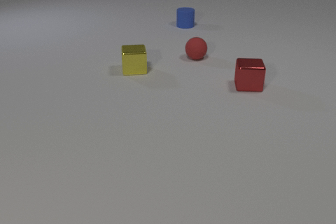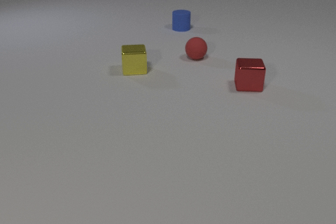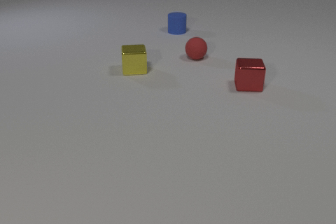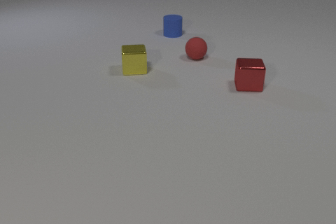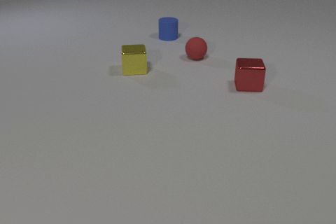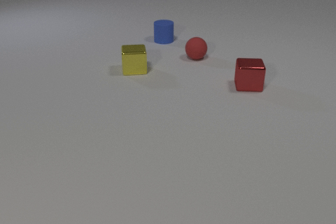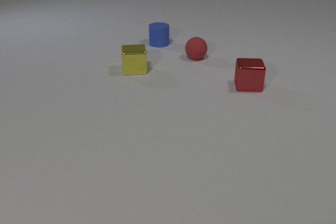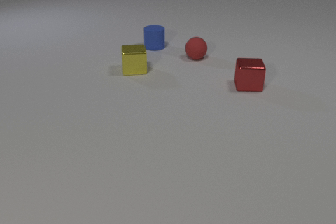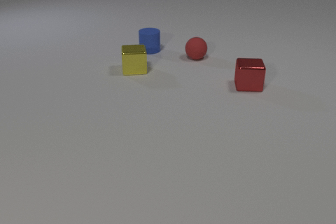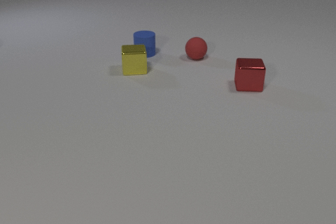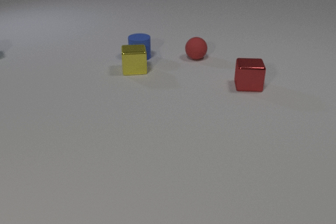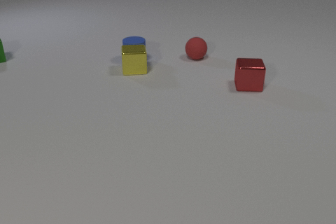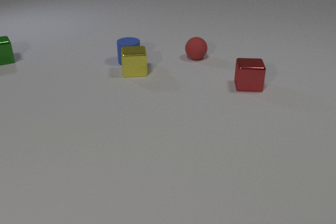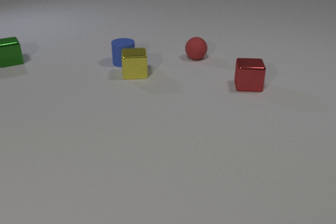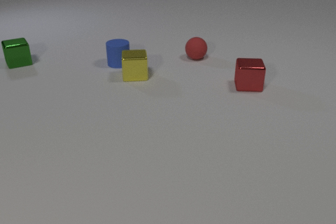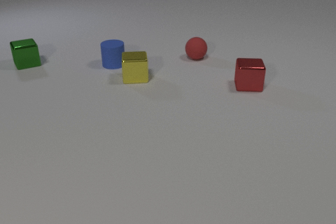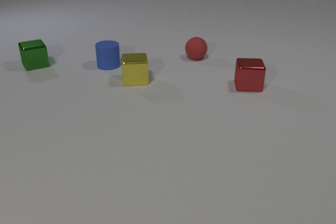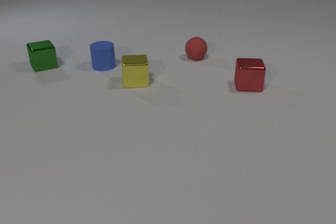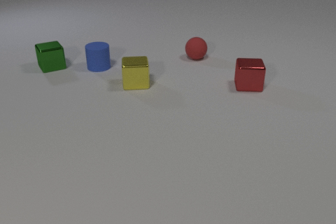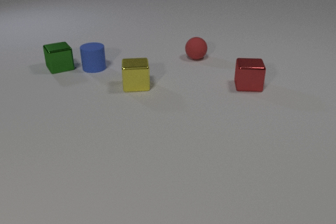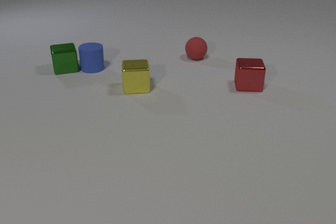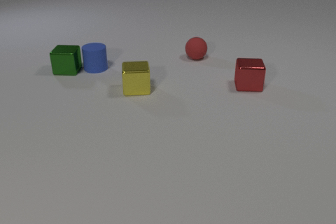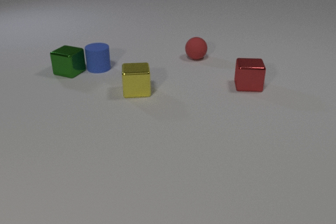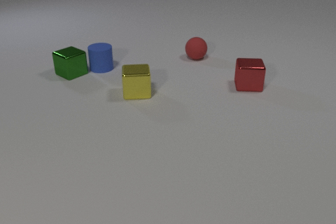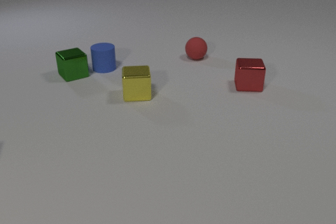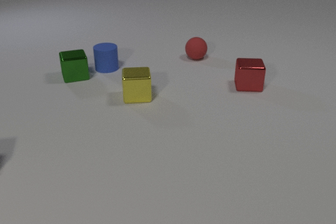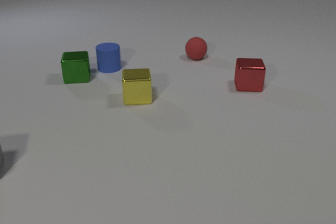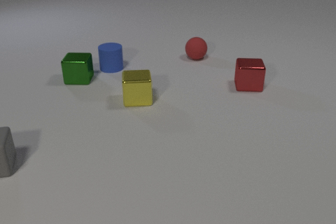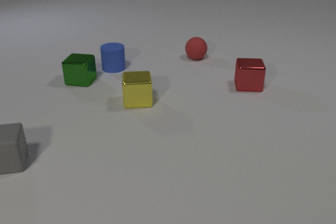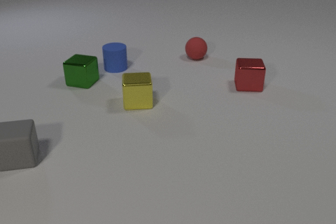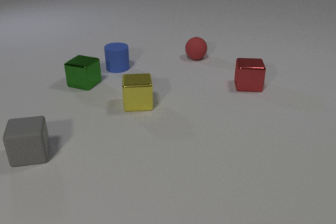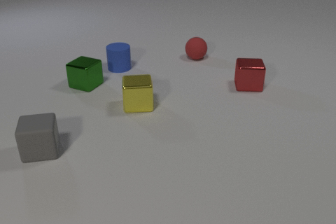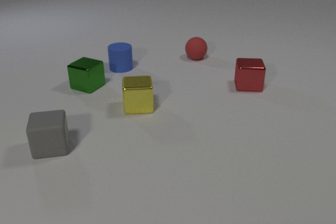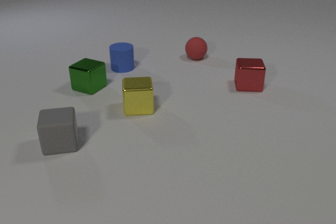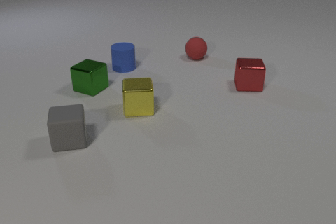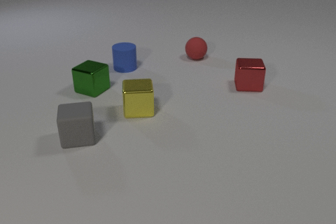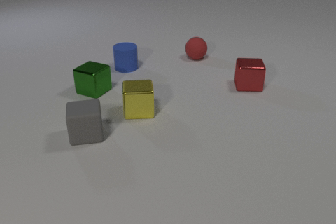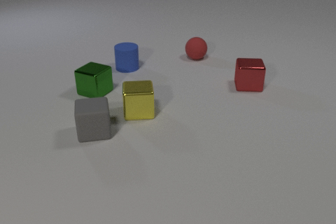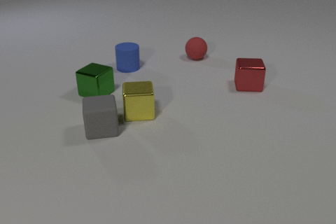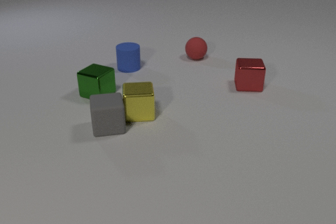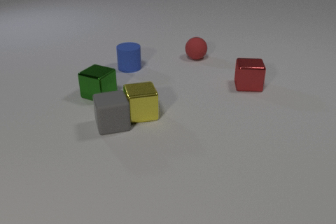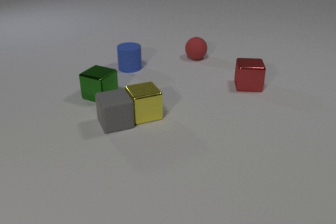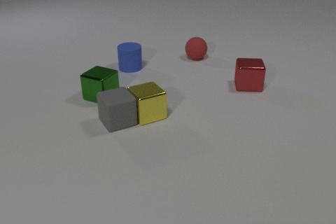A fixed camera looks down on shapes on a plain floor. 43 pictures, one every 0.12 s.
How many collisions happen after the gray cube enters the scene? 1.
What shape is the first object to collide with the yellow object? cylinder.
What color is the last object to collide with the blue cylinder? green.
0.00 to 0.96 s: The blue rubber cylinder slides toward the camera and to the left.
0.96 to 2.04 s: The blue rubber cylinder slides to the left and toward the camera. The yellow metal cube slides toward the camera. The green metal cube comes in at the left edge, slides to the right and toward the camera. The blue rubber cylinder and the yellow metal cube collide.
2.04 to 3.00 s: The blue rubber cylinder slides toward the camera. The yellow metal cube slides toward the camera. The green metal cube slides toward the camera and to the right, spins so that its near face slides to the left, clockwise seen from above. The blue rubber cylinder and the green metal cube collide.
3.00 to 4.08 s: The blue rubber cylinder slides to the right. The yellow metal cube slides toward the camera. The green metal cube slides toward the camera and to the right, spins so that its near face slides to the left, clockwise seen from above. The gray rubber cube comes in at the left edge, slides to the right.
4.08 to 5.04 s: The blue rubber cylinder slides to the right. The yellow metal cube slides toward the camera and to the right, spins counterclockwise seen from above by about 15 degrees, its near face sliding to the right. The green metal cube slides toward the camera and to the right. The gray rubber cube slides to the right and away from the camera. The yellow metal cube and the gray rubber cube collide.
